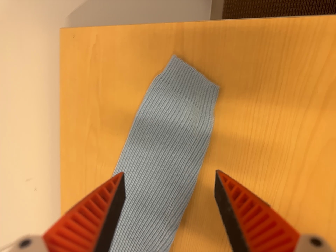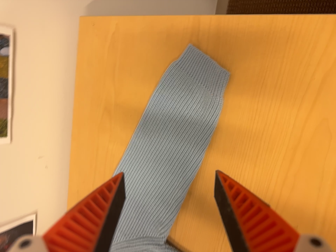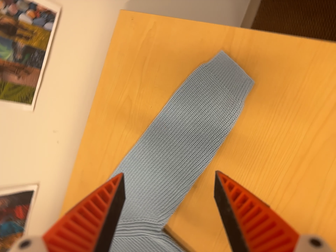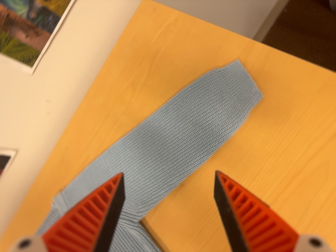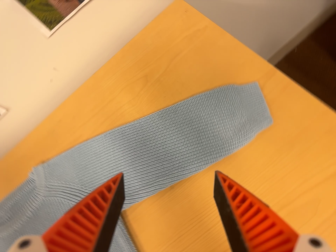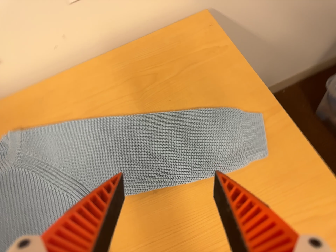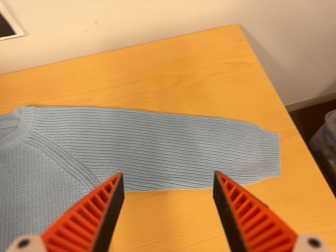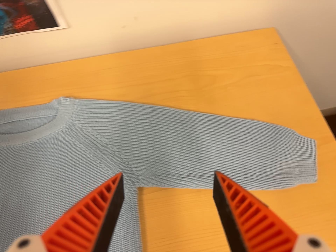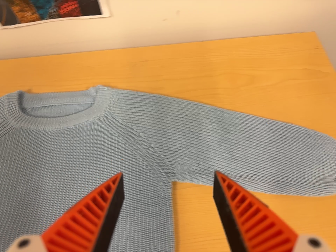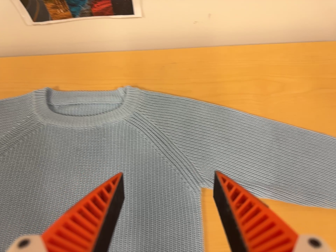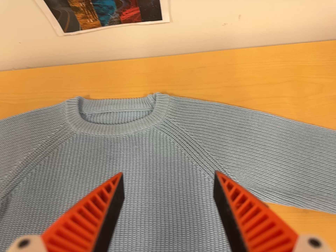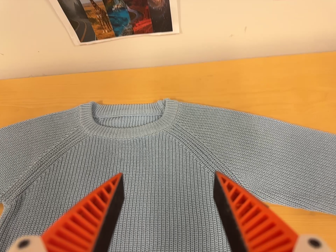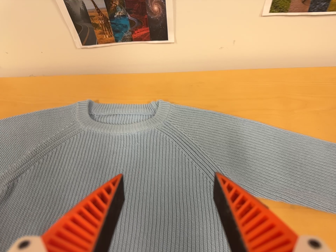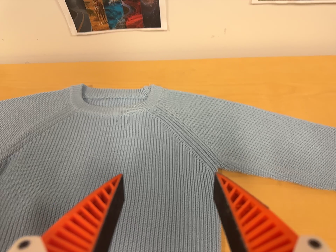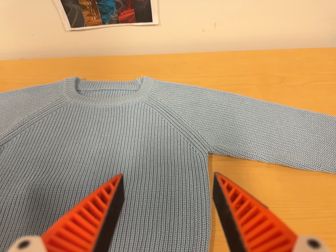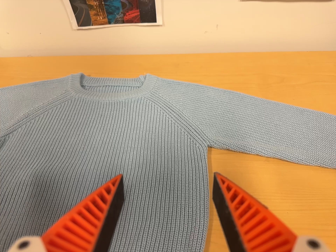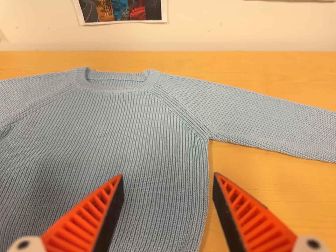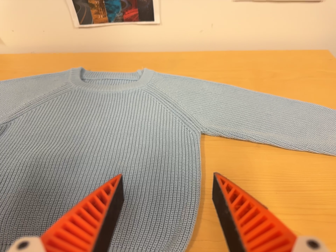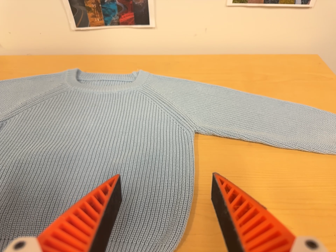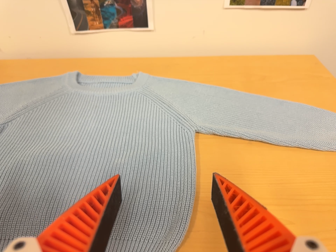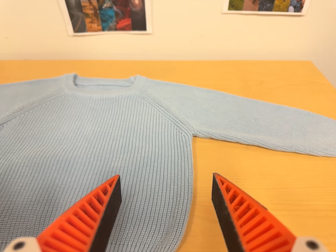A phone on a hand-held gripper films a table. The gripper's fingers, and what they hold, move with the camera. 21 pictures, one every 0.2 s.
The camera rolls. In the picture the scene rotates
clockwise.
0.0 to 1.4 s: The camera pans to its right by about 20 degrees. It travels to its left, about 32 cm. It rolls about its line of sight by about 70 degrees, and the scene rotates clockwise.
1.4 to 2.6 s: The camera travels to its left and toward the bottom of its view, about 16 cm, so close, fixed things drift to the right. Its aim tips toward the top of its view by about 10 degrees. It rolls about its line of sight by about 10 degrees, and the scene rotates clockwise.
2.6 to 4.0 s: The camera travels toward the bottom of its view and backward, about 14 cm. Its aim tips toward the top of its view by about 10 degrees.
The film runs backward here.
